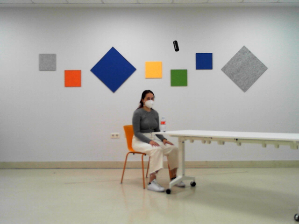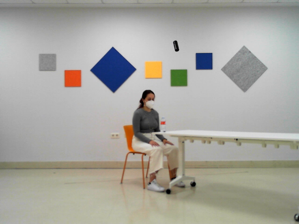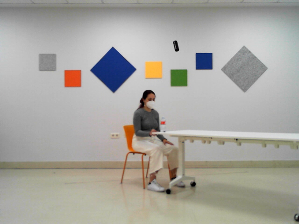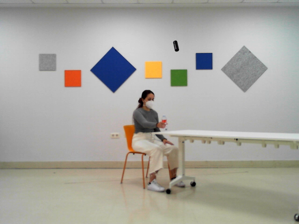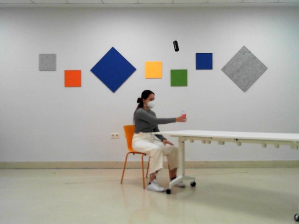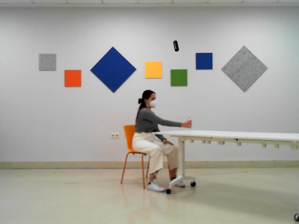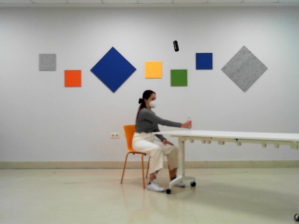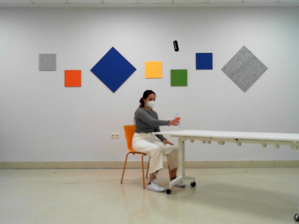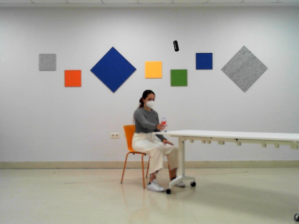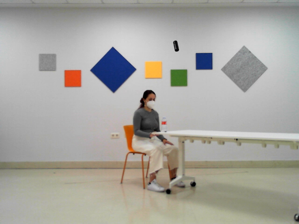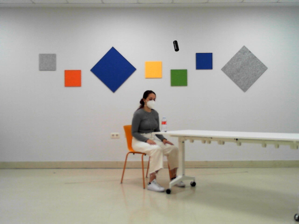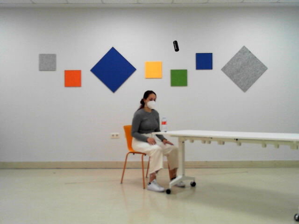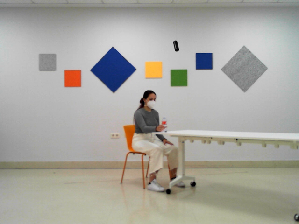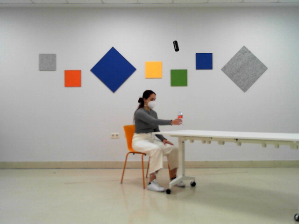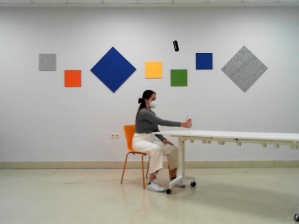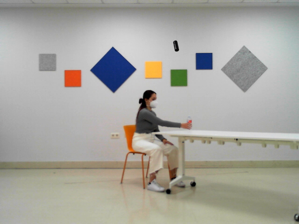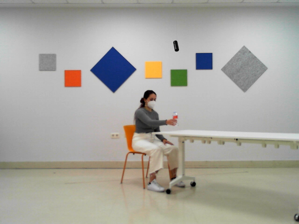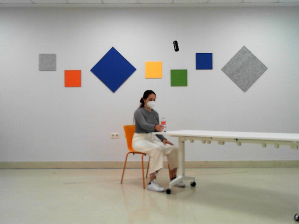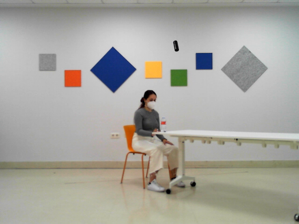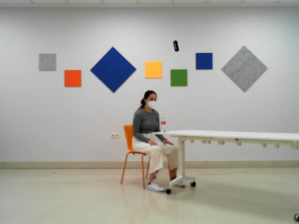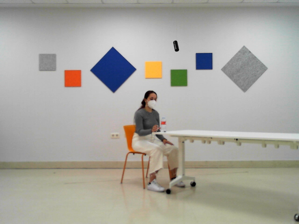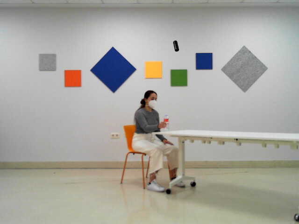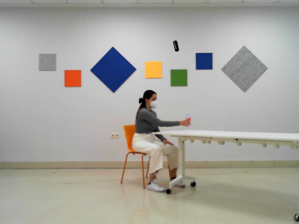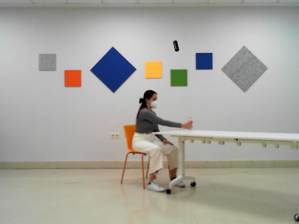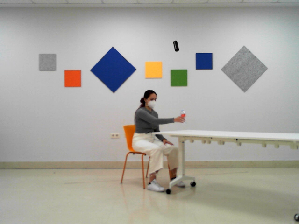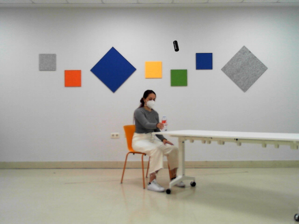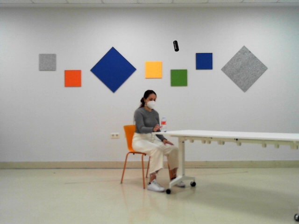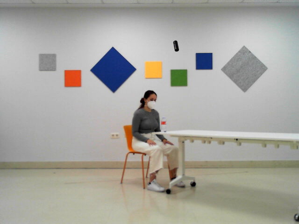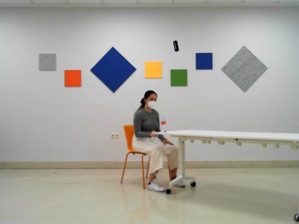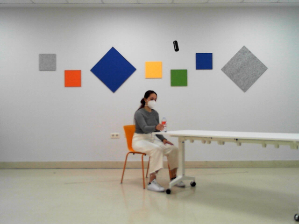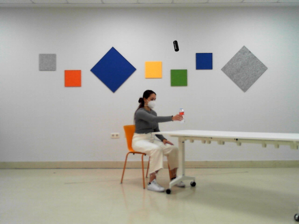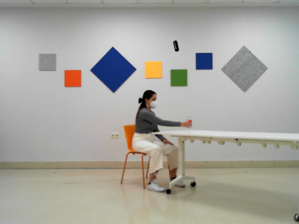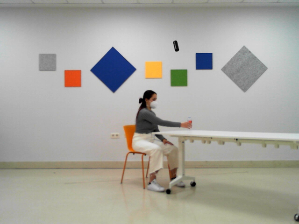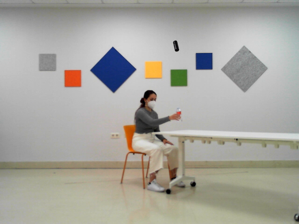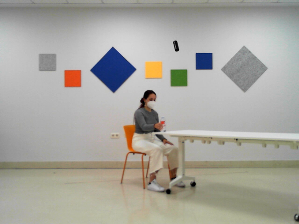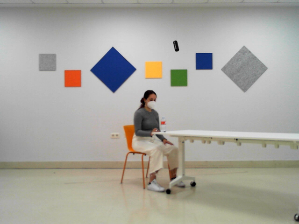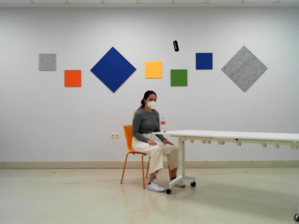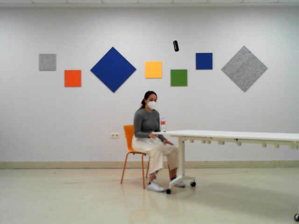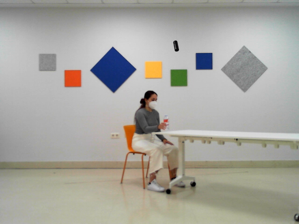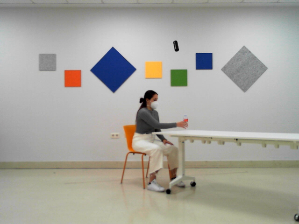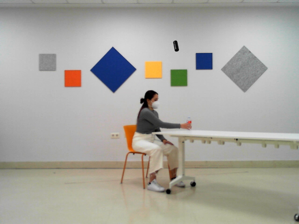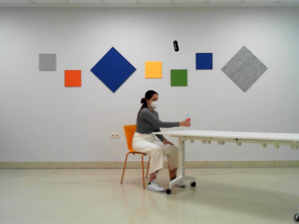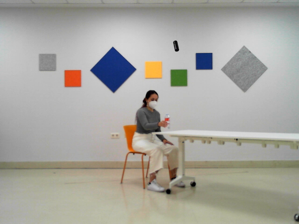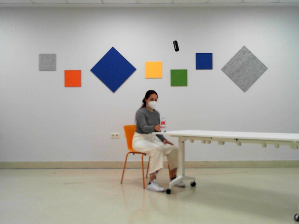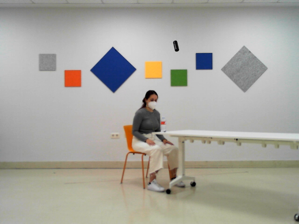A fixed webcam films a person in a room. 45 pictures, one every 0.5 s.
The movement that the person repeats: Move a bottle from side to side, left hand.
